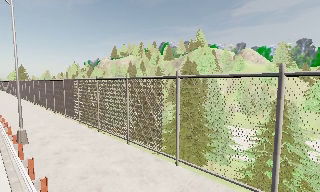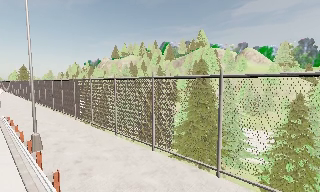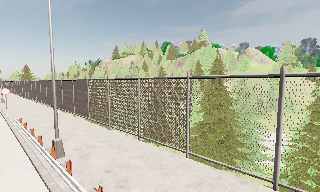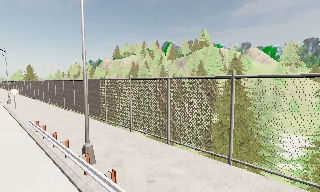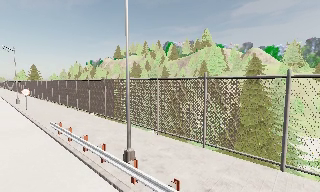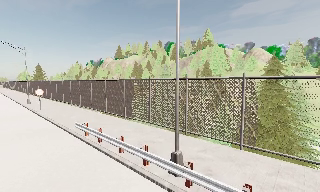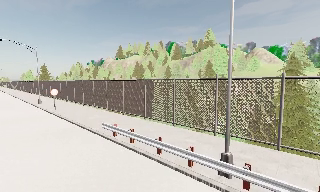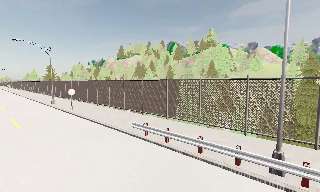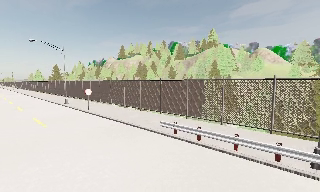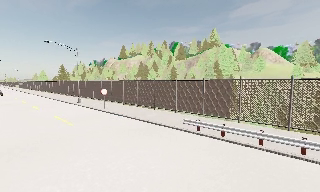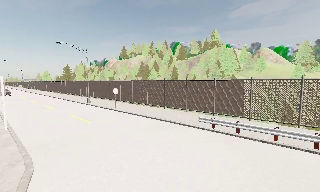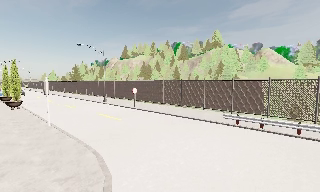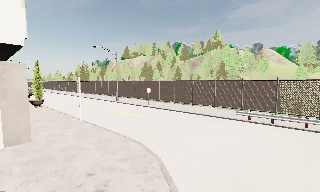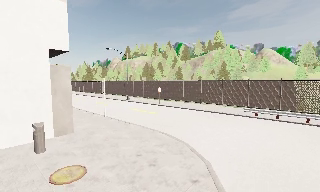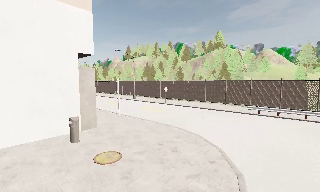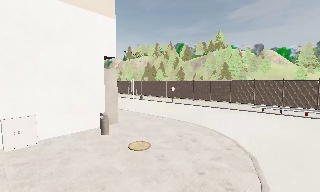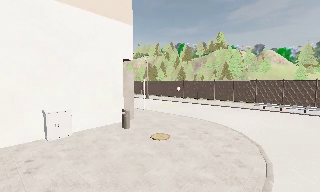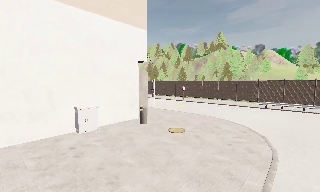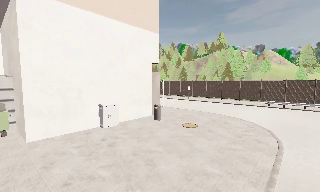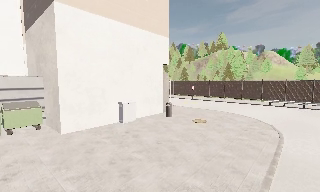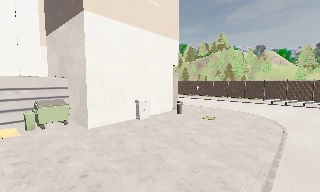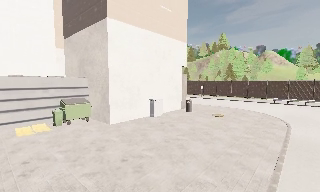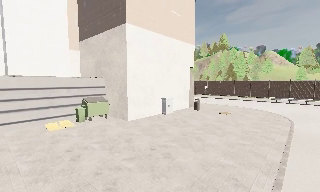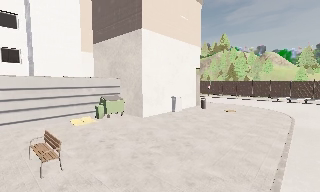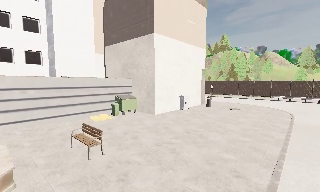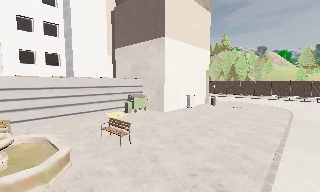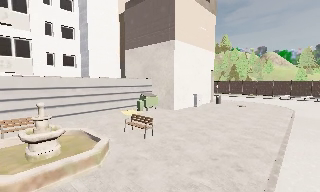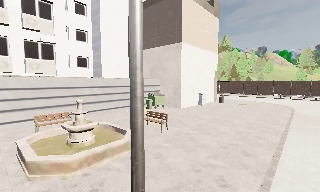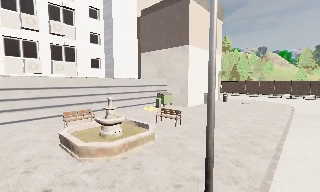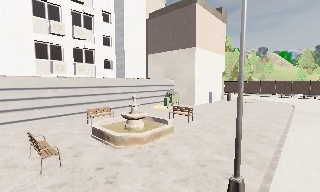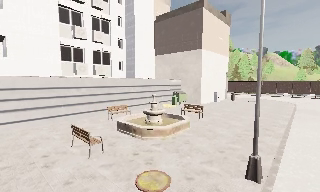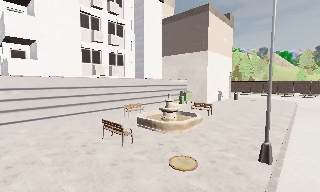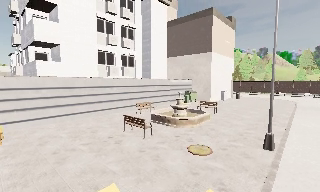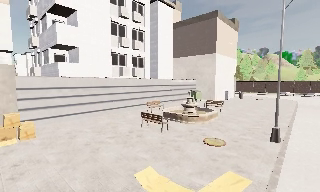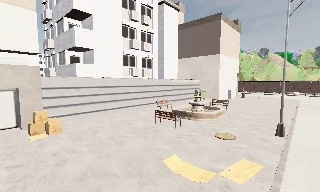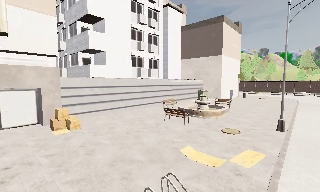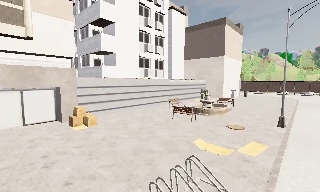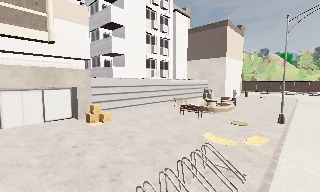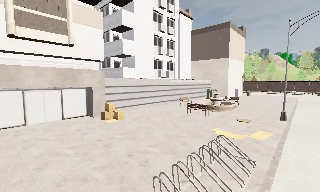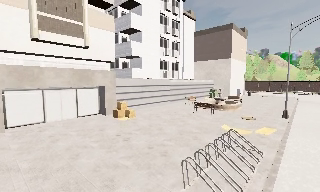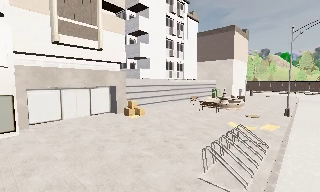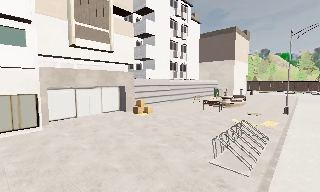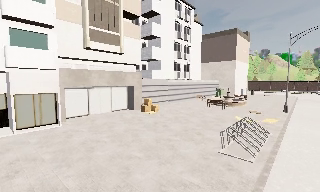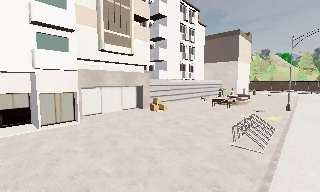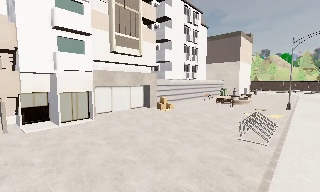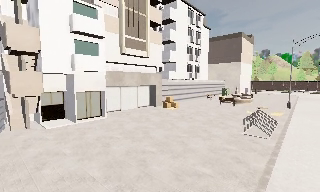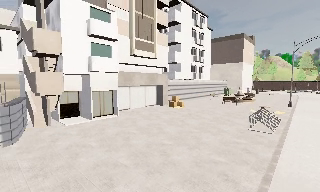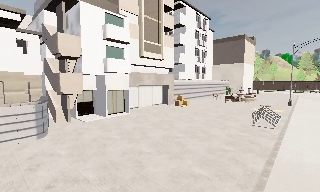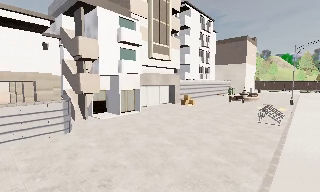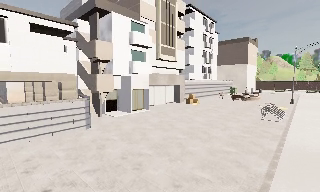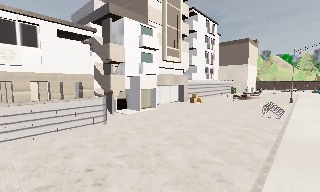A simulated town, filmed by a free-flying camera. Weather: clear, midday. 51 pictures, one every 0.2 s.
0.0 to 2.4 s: The camera travels to its left, about 18 m, so close, fixed things drift to the right.
2.4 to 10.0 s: The camera travels backward and to its left, about 50 m, so what stands in front gets smaller.
The film runs forward here.
